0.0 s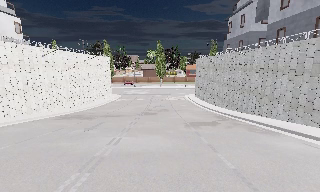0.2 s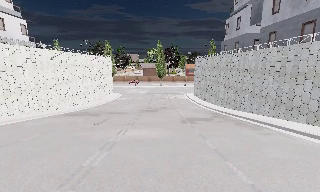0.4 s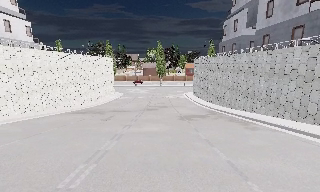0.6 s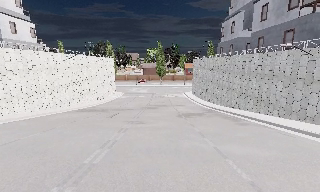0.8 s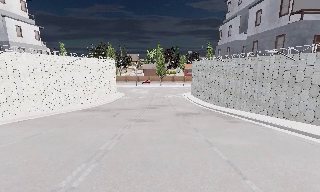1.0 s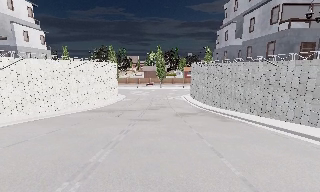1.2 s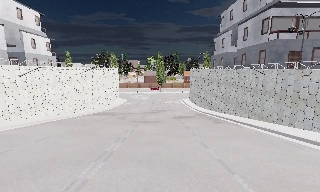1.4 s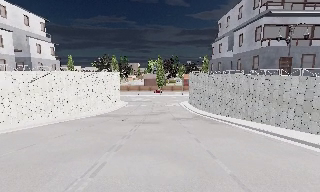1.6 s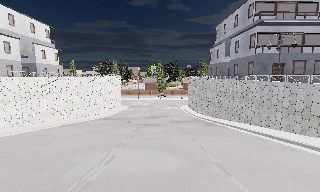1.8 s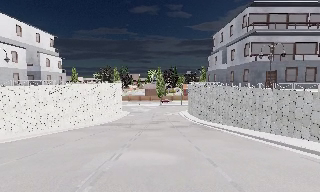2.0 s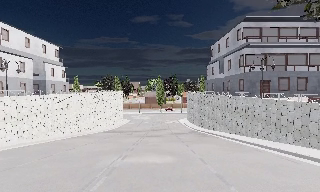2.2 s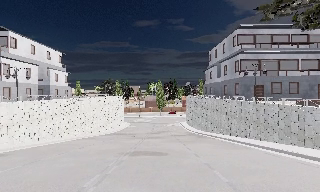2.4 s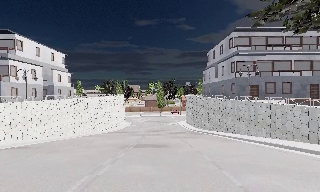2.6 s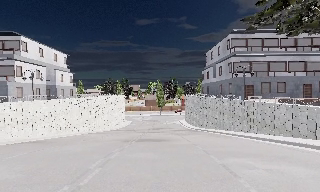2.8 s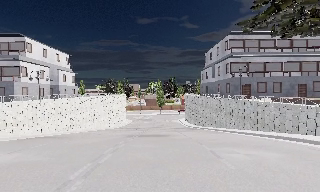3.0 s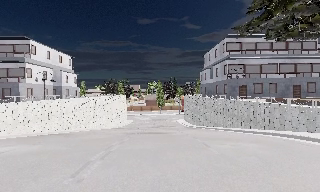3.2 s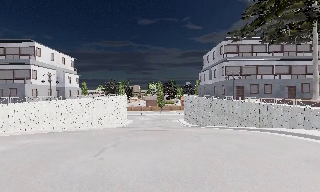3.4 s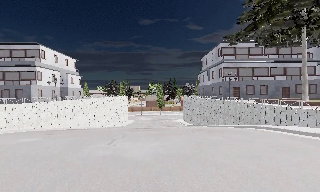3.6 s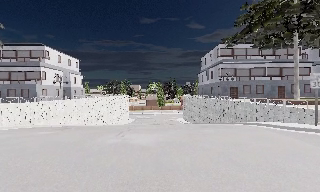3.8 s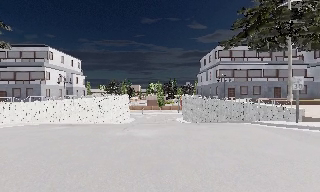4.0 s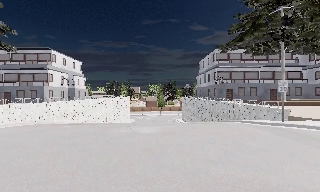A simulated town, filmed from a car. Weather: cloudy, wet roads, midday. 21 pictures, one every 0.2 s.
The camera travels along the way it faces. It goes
backward.
0.0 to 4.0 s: The camera travels backward, about 25 m, so what stands in front gets smaller. Its aim tips upward by about 10 degrees, and the scene shifts downward.
The film runs backward here.
